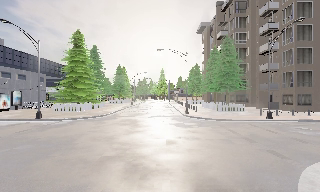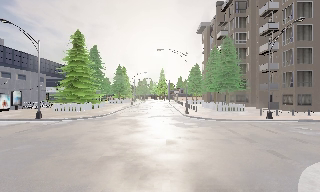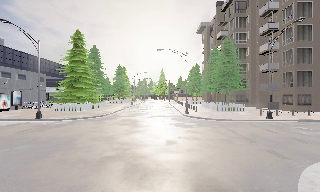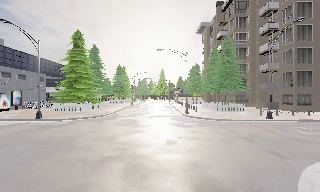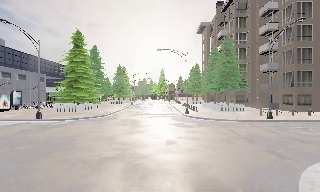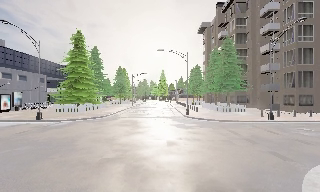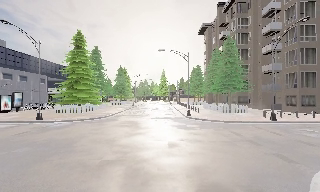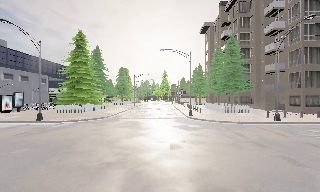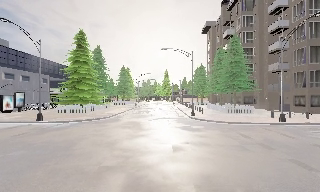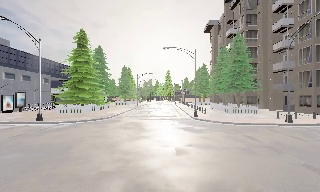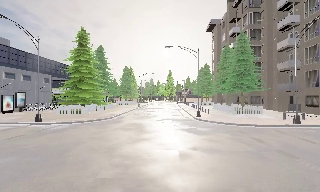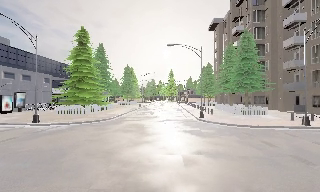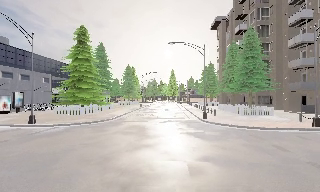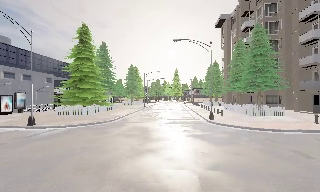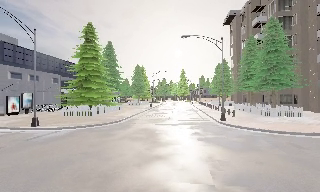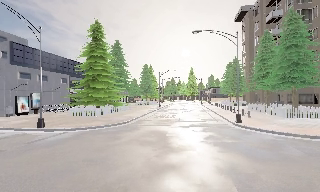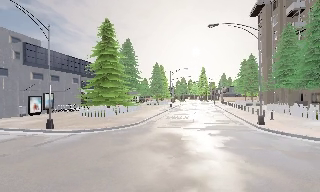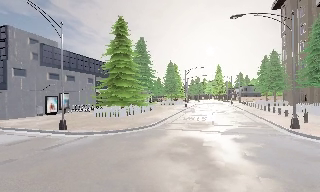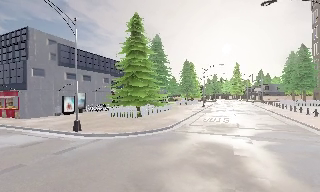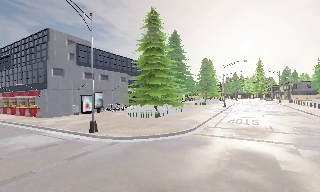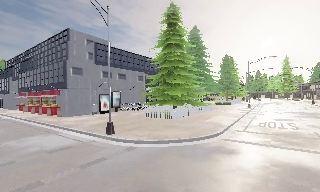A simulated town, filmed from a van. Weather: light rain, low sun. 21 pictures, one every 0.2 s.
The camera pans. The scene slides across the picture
to the right.
The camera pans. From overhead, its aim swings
counterclockwise.
0.0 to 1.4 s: The camera shifts only a little, or ends up much as it began.
1.4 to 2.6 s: The camera travels forward, about 3 m, so what stands in front looms larger. It gains speed.
2.6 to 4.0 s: The camera pans to its left, which is counterclockwise from overhead, by about 30 degrees. It travels forward, about 7 m.
The film runs forward here.
